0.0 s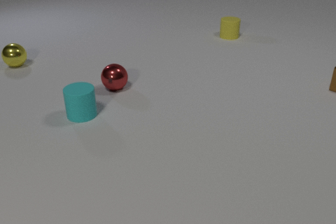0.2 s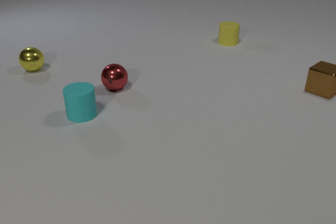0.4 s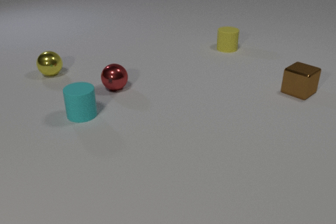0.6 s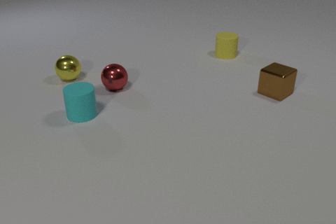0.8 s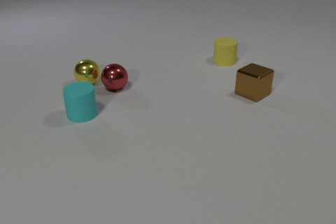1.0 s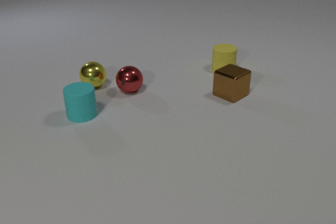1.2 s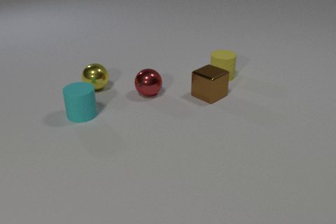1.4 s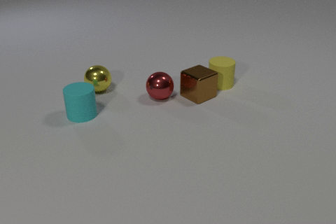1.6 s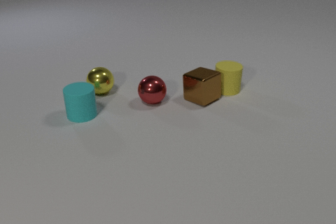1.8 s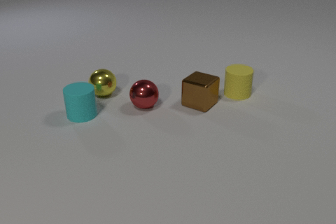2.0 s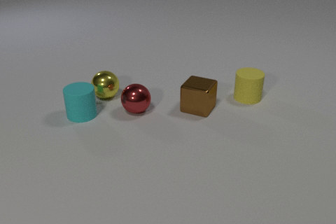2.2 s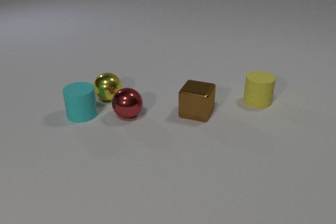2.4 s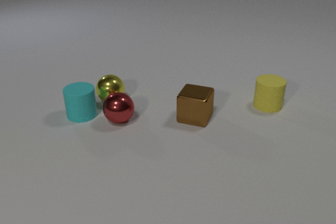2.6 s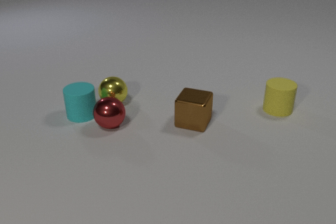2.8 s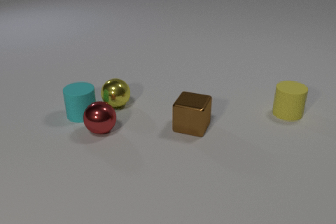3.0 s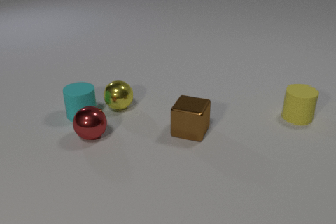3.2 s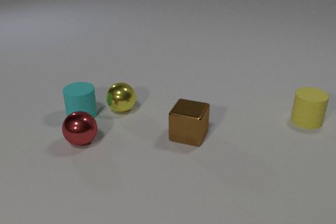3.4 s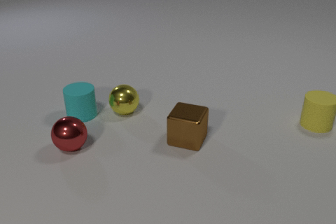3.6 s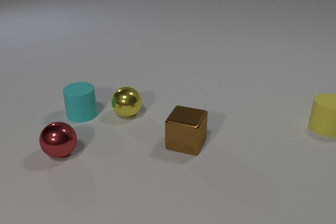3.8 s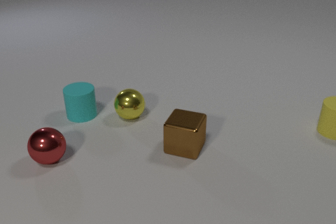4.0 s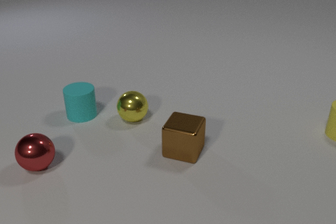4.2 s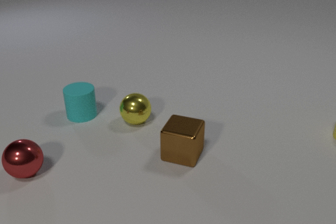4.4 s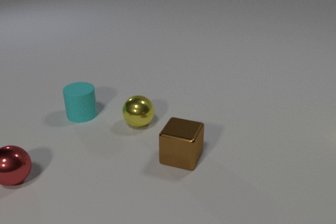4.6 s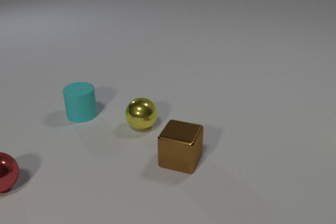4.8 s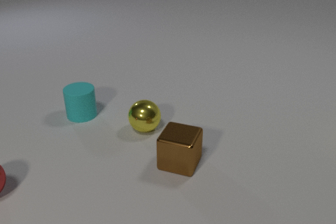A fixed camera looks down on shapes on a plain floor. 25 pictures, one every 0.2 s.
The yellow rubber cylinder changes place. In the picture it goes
toward the camera.
0.0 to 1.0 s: The yellow metal sphere rolls toward the camera and to the right. The red metal sphere rolls to the right and toward the camera. The yellow rubber cylinder slides toward the camera. The brown metal cube slides to the left and toward the camera. The yellow metal sphere and the red metal sphere collide.
1.0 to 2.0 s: The yellow metal sphere rolls toward the camera and to the right. The red metal sphere rolls toward the camera. The yellow rubber cylinder slides toward the camera and to the right. The brown metal cube slides toward the camera and to the left, spins counterclockwise seen from above by about 15 degrees, its near face sliding to the right. The red metal sphere and the brown metal cube collide. The yellow rubber cylinder and the brown metal cube collide.
2.0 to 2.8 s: The yellow metal sphere rolls toward the camera and to the right. The red metal sphere rolls to the left and toward the camera. The yellow rubber cylinder slides to the right and toward the camera. The brown metal cube slides toward the camera.
2.8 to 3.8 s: The yellow metal sphere rolls toward the camera and to the right. The red metal sphere rolls to the left and toward the camera. The yellow rubber cylinder slides to the right and toward the camera. The brown metal cube slides toward the camera.
3.8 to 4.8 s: The yellow metal sphere rolls toward the camera and to the right. The red metal sphere rolls to the left and toward the camera. The yellow rubber cylinder slides to the right, leaves at the right edge. The brown metal cube slides toward the camera.
How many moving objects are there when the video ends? 2.
Are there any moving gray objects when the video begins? no.
What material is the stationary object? rubber.
